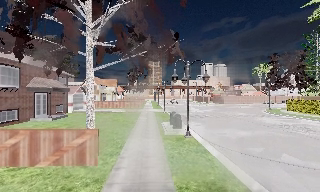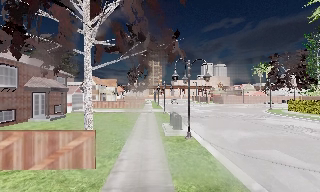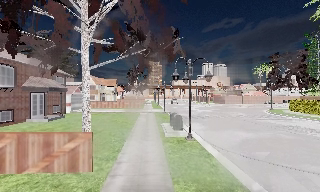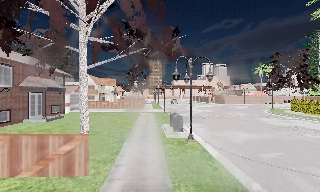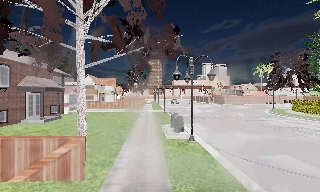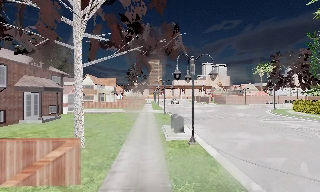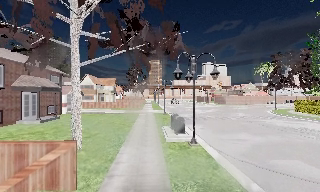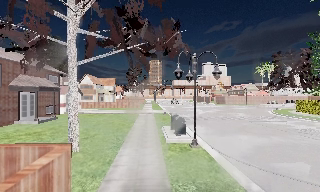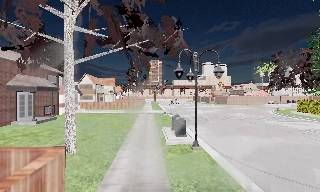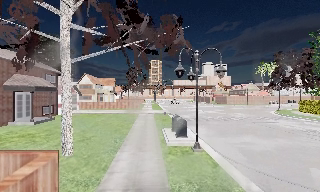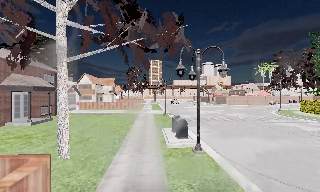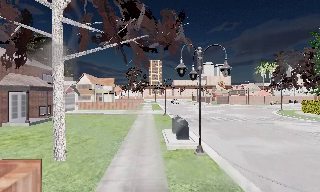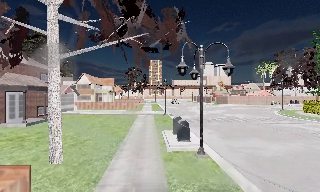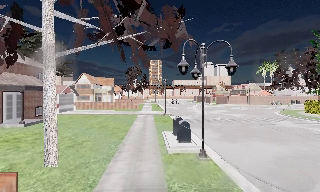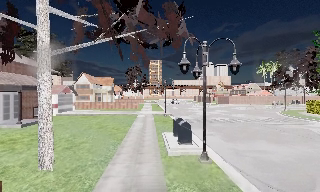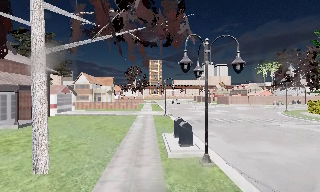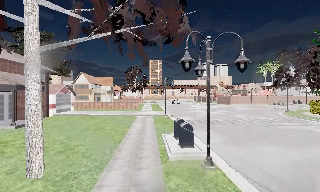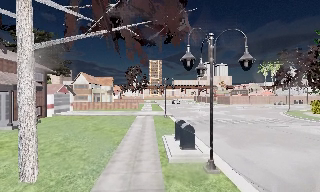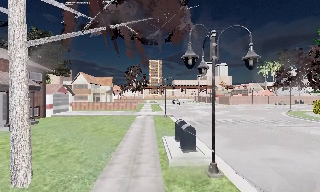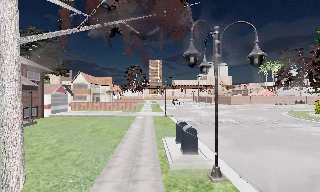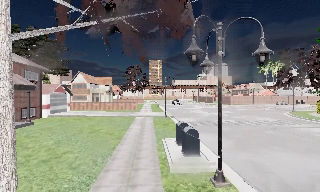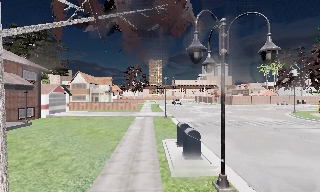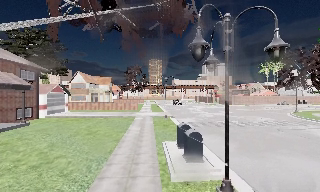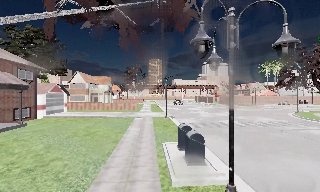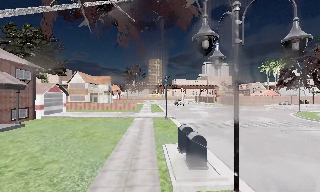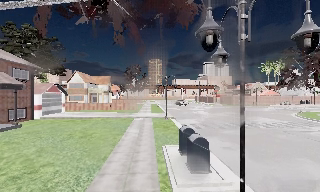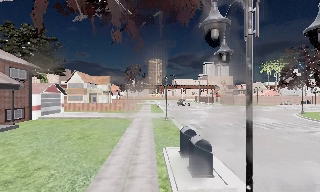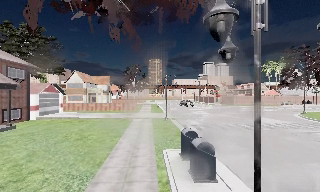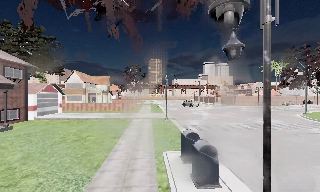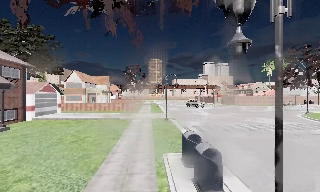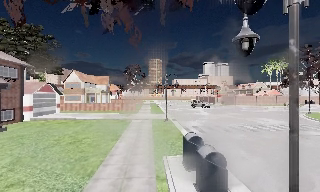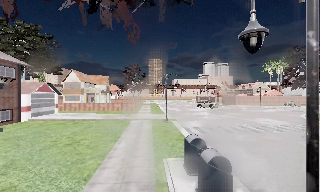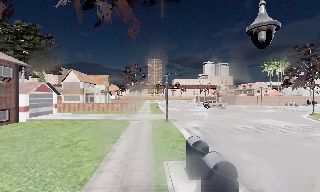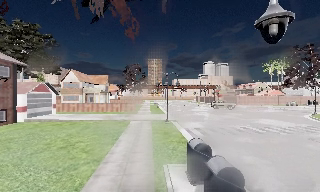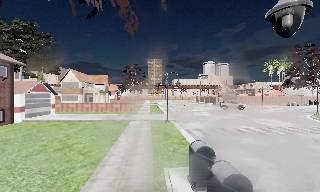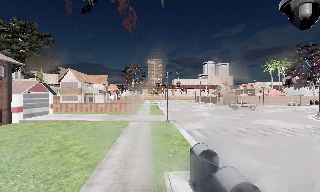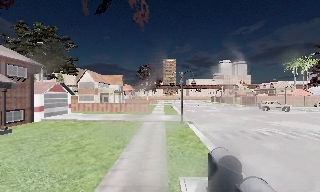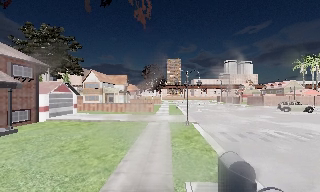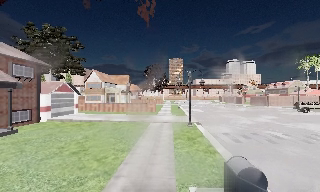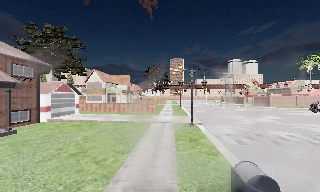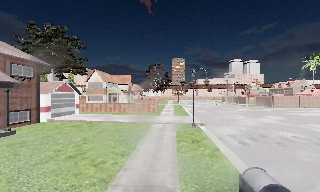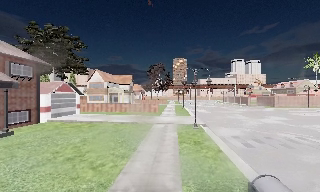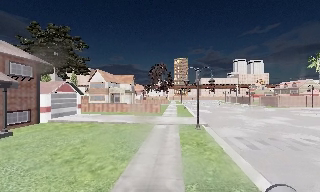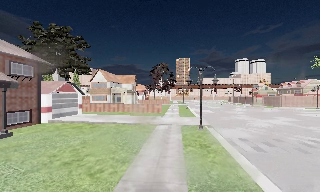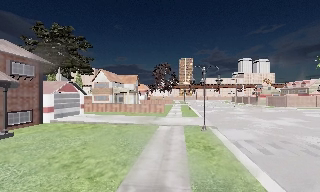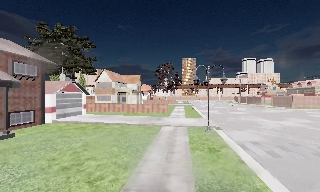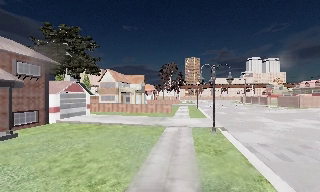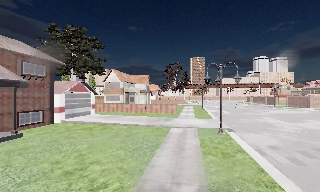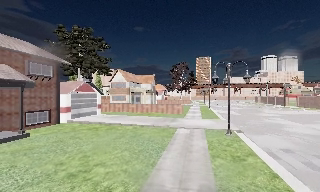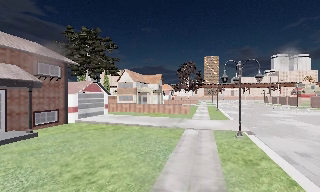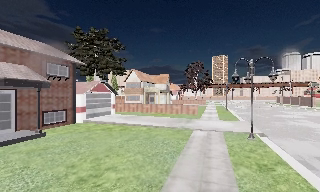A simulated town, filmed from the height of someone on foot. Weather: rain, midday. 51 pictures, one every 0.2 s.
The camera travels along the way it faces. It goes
forward.
0.0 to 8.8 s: The scene slides to the right, as the camera pans about 10 degrees to its left. It travels forward, about 11 m, so what stands in front looms larger.
8.8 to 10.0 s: The camera swings to its left by about 10 degrees, and the scene slides to the right. It travels forward, about 1.5 m, so what stands in front looms larger.
The film runs forward here.
